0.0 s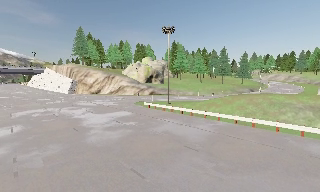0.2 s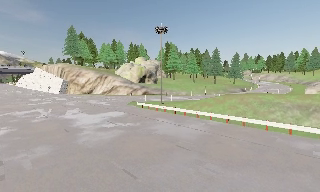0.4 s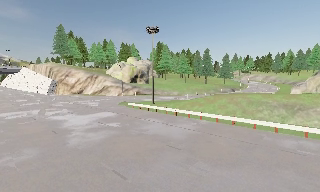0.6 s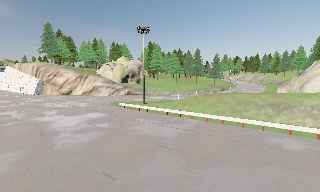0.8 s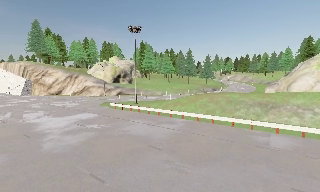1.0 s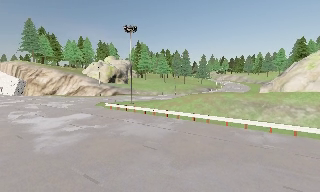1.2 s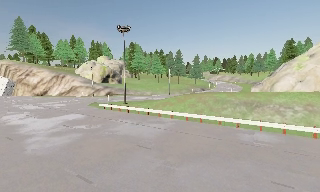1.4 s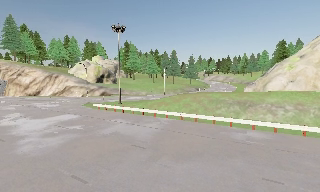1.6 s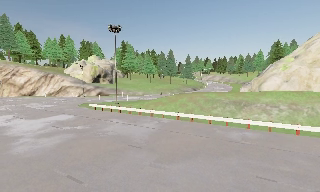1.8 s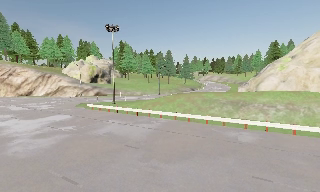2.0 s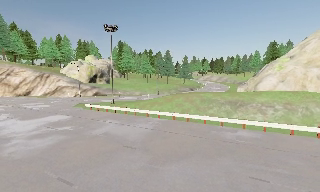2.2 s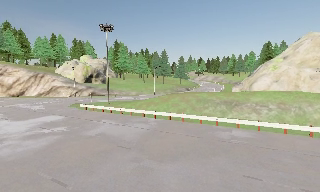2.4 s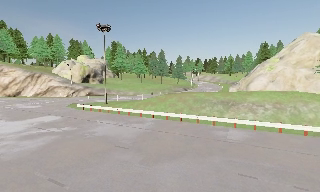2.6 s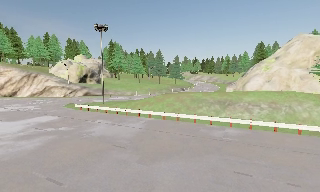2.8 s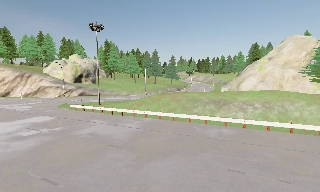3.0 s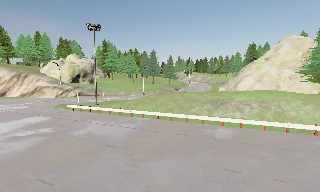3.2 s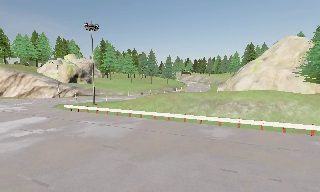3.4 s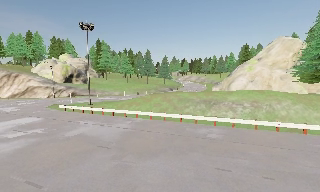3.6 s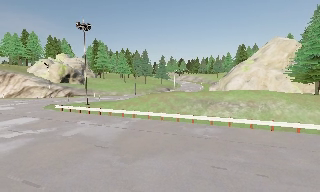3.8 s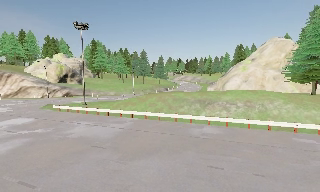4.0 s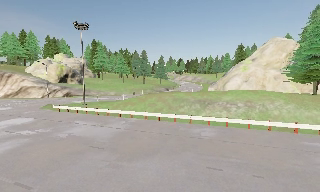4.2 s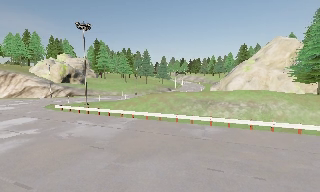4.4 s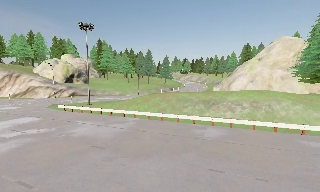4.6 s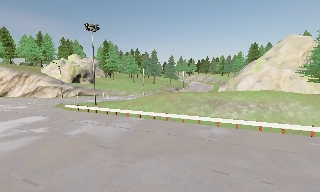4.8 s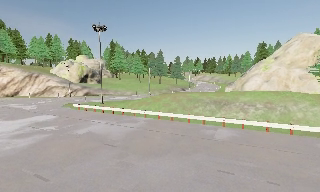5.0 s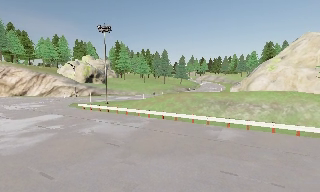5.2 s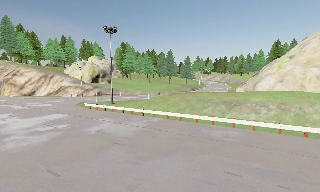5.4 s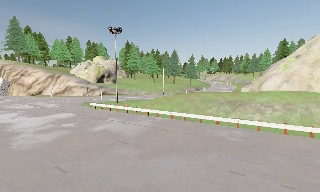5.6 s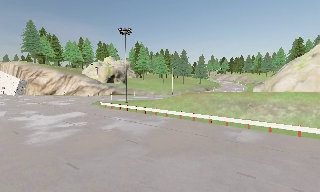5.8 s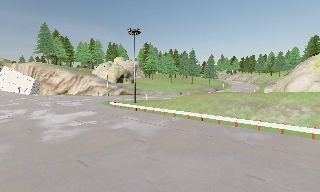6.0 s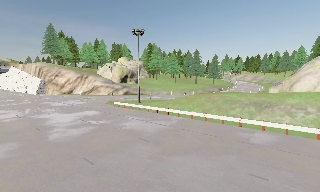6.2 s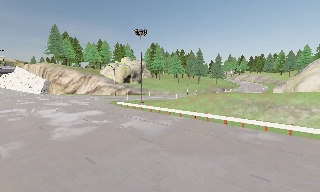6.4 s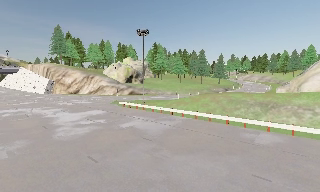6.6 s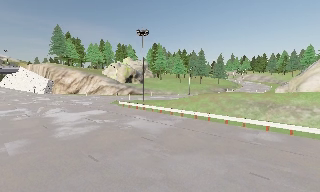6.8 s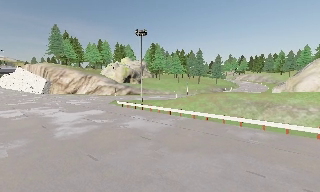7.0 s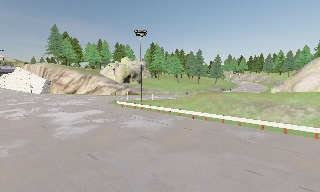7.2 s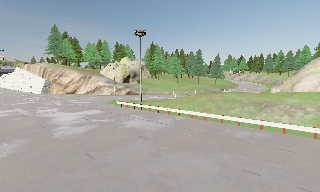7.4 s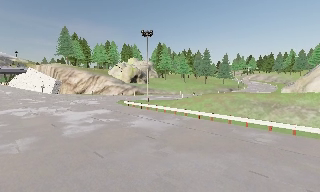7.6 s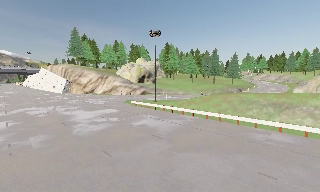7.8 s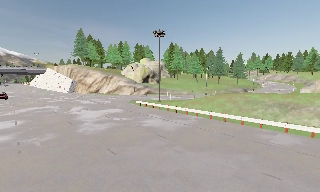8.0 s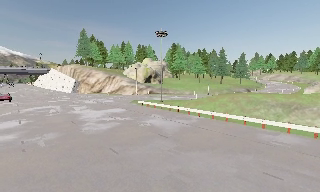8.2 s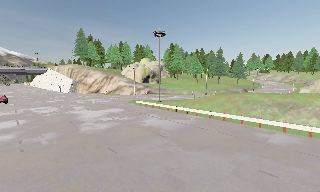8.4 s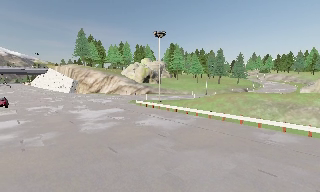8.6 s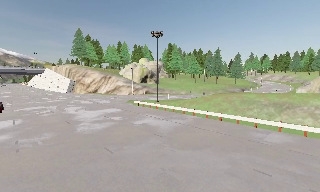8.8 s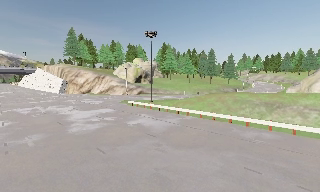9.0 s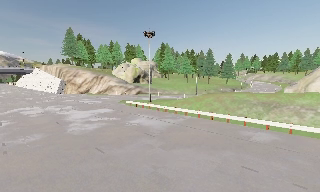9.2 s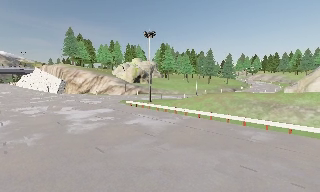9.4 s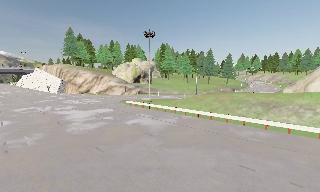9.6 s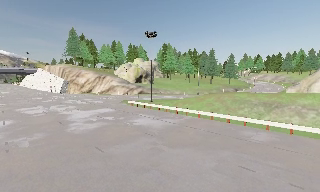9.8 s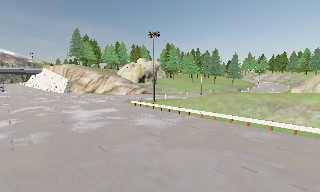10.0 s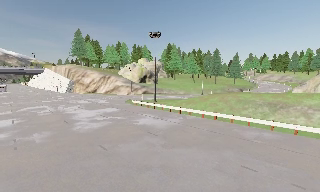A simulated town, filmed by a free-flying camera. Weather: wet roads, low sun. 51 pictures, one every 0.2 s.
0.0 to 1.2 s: The camera swings to its right by about 15 degrees, and the scene slides to the left.
1.2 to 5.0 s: The camera travels to its right, about 1 m, so close, fixed things drift to the left.
5.0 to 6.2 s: The scene slides to the right, as the camera pans about 10 degrees to its left.
6.2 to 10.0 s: The camera travels backward and to its right, about 1.5 m, so what stands in front gets smaller.
The film runs backward here.
